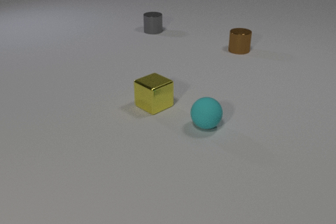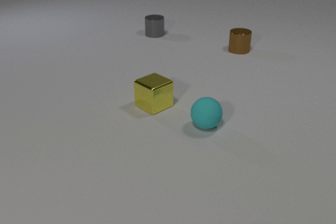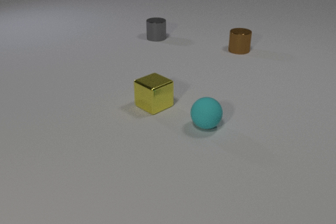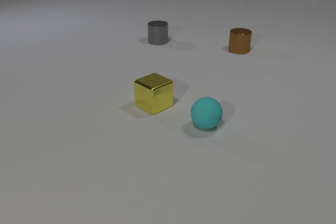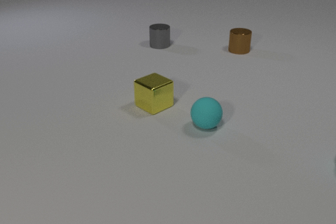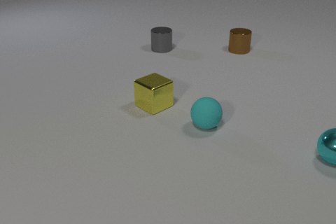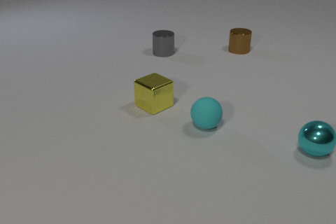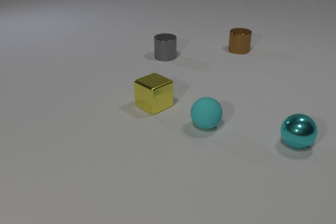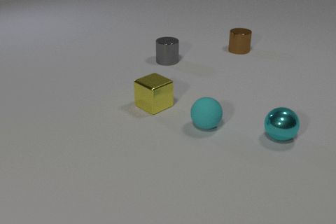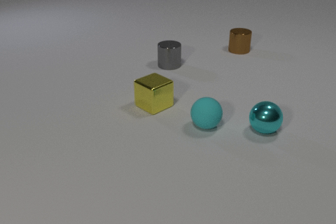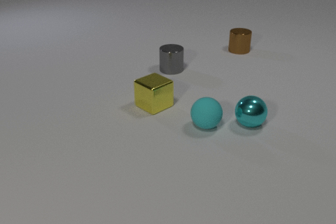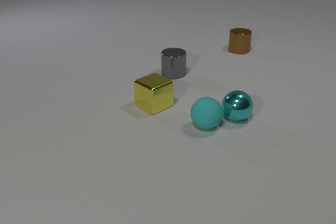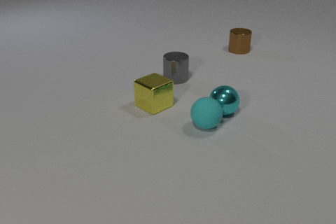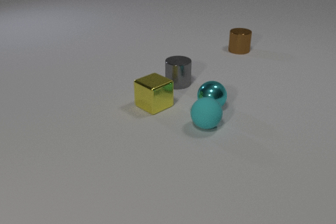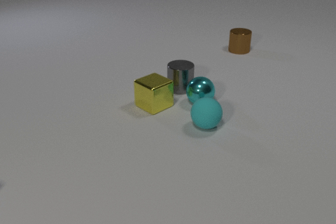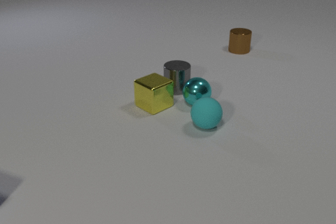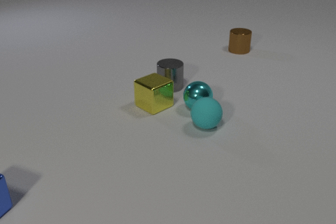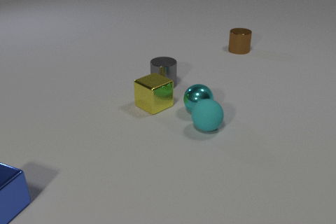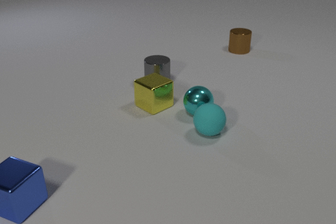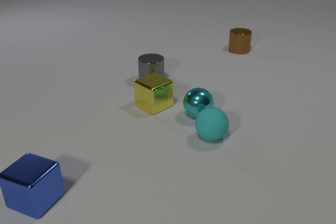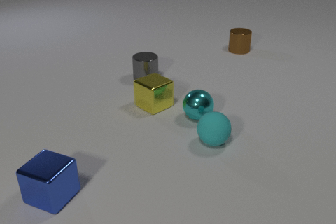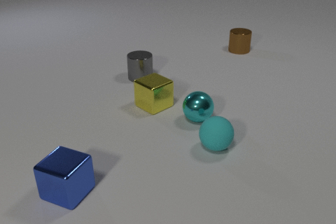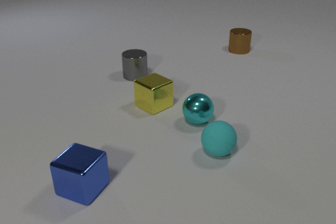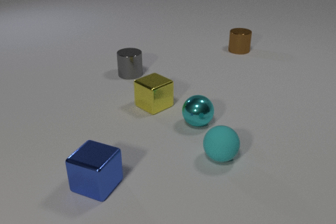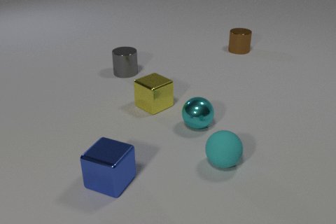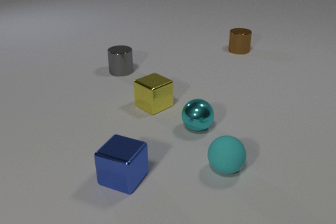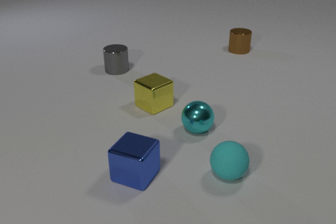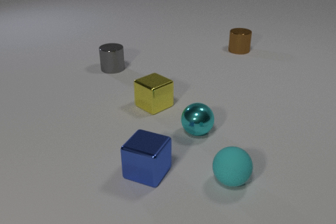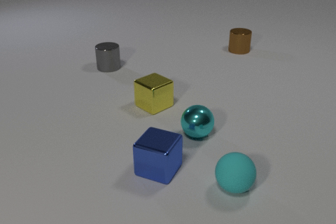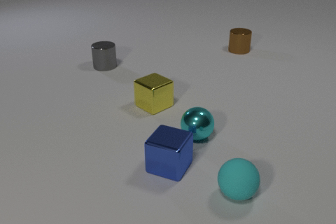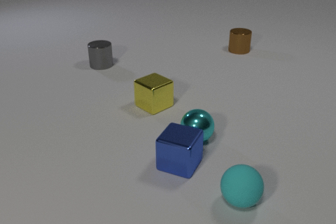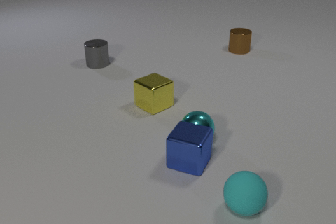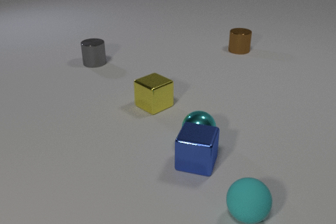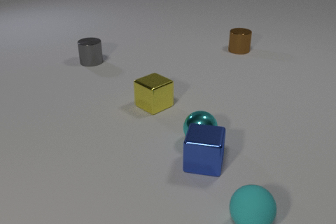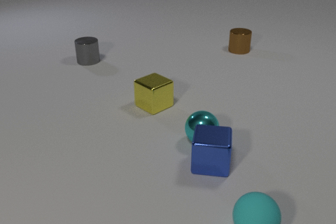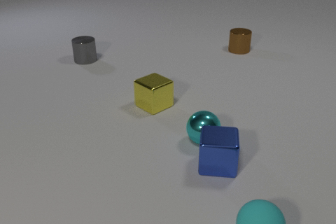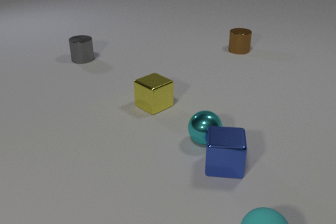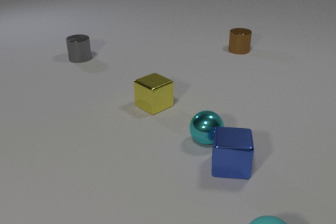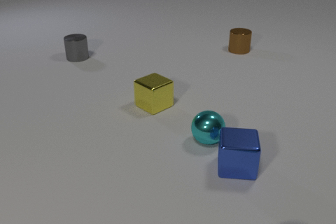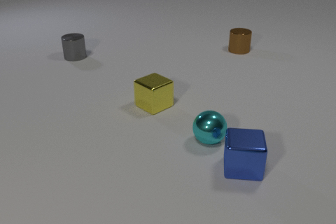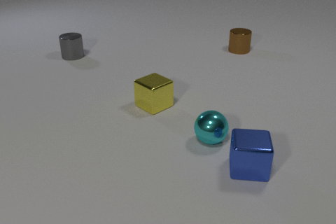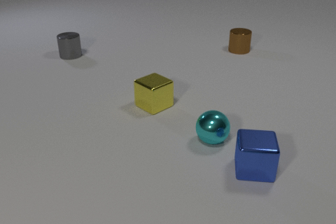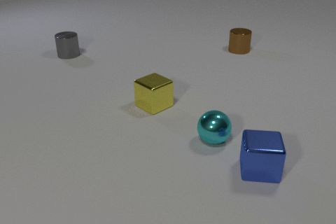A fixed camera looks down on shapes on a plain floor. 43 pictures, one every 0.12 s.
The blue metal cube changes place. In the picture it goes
to the right.
The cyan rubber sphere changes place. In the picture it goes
toward the camera.
0.00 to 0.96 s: The cyan metal sphere comes in at the right edge, rolls to the left and away from the camera. The gray metal cylinder slides toward the camera.
0.96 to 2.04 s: The cyan metal sphere rolls to the left and away from the camera. The gray metal cylinder slides toward the camera. The blue metal cube comes in at the left edge, slides to the right. The cyan metal sphere and the gray metal cylinder collide. The cyan metal sphere and the cyan rubber sphere collide.
2.04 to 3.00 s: The cyan metal sphere rolls toward the camera. The gray metal cylinder slides to the left and away from the camera. The cyan rubber sphere rolls toward the camera. The blue metal cube slides to the right.
3.00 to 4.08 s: The cyan metal sphere rolls toward the camera. The gray metal cylinder slides to the left and away from the camera. The cyan rubber sphere rolls toward the camera. The blue metal cube slides to the right. The cyan metal sphere and the blue metal cube collide.
4.08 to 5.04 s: The cyan metal sphere rolls to the right. The gray metal cylinder slides away from the camera and to the left. The cyan rubber sphere rolls toward the camera and to the right, leaves at the bottom edge. The blue metal cube slides to the right.
Are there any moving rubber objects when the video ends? no.
What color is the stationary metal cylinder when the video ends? brown.
What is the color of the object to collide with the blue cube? cyan.
